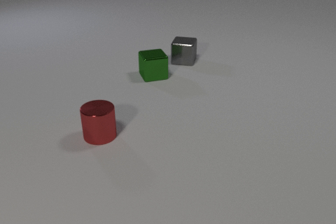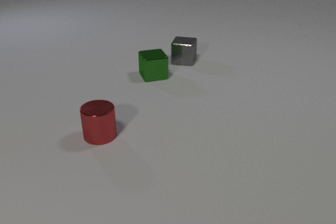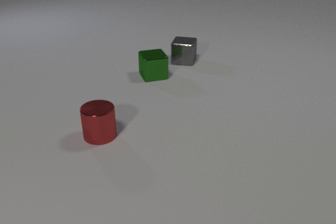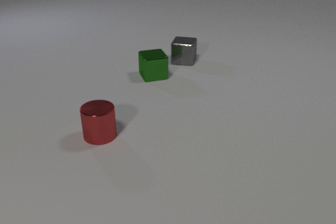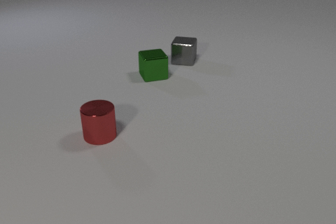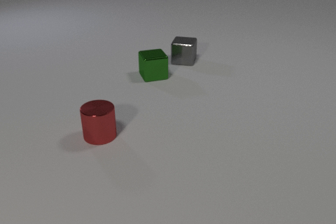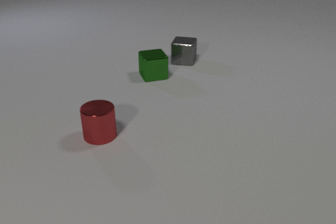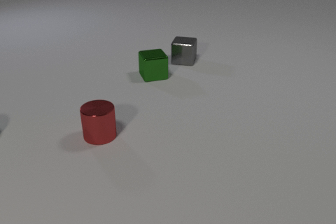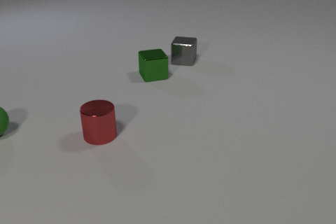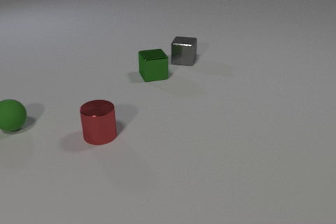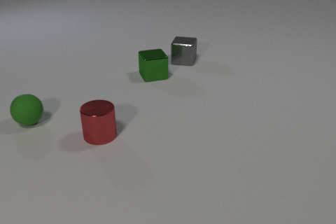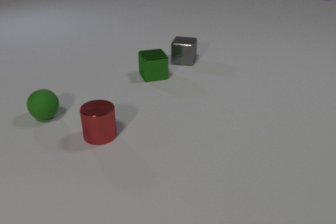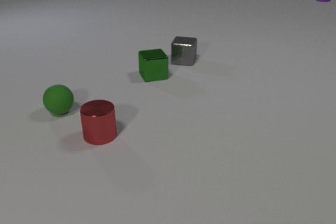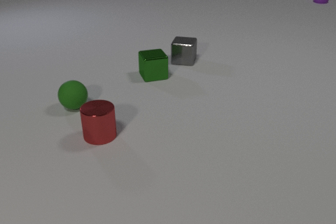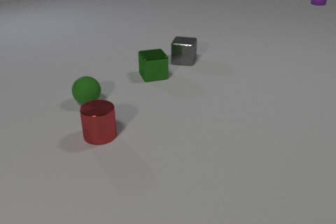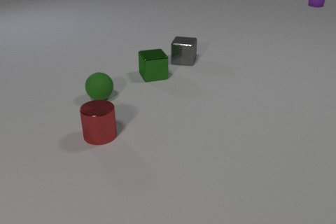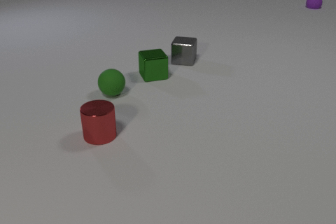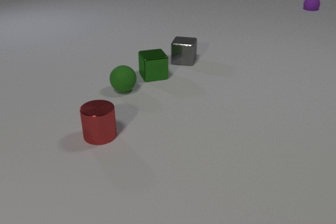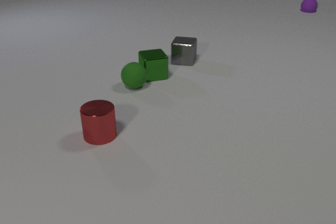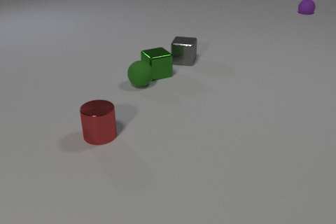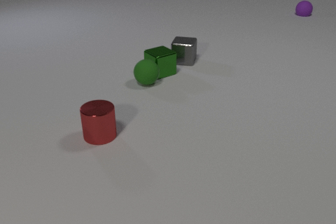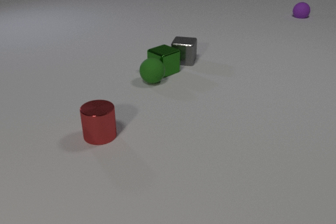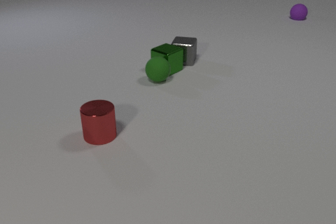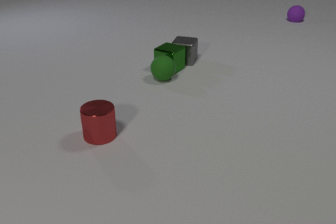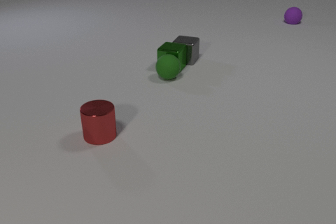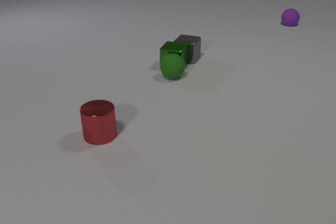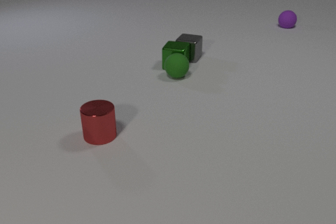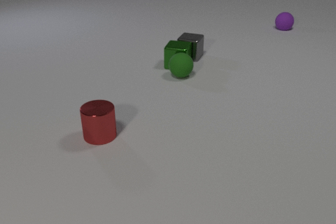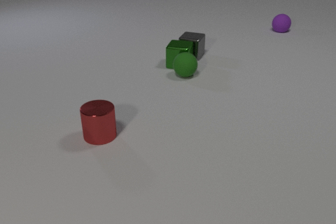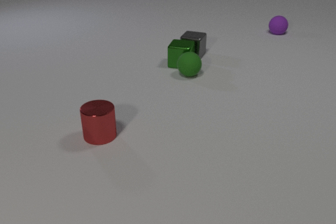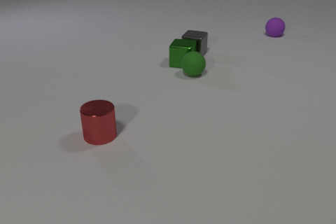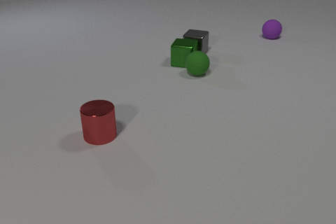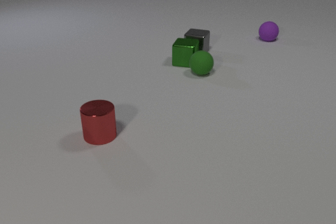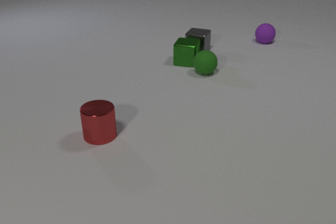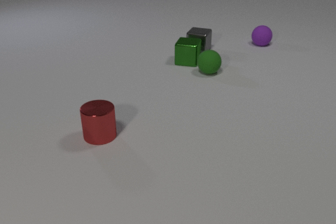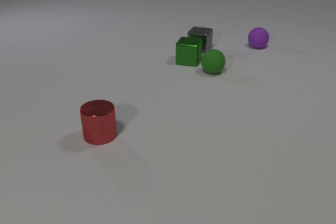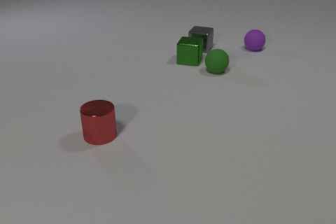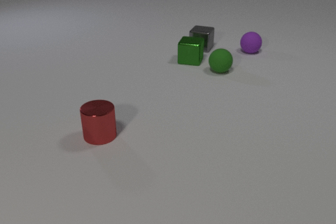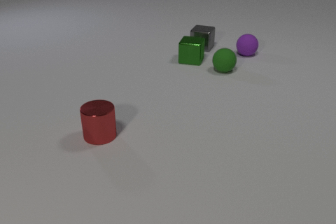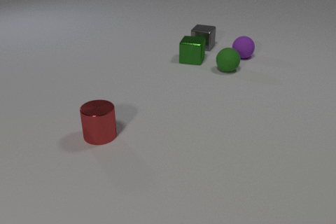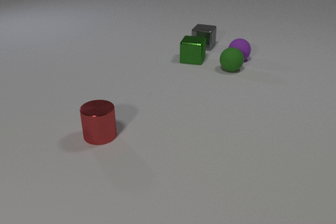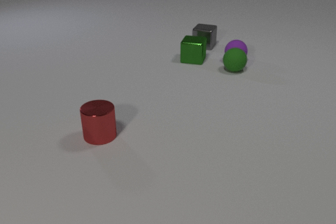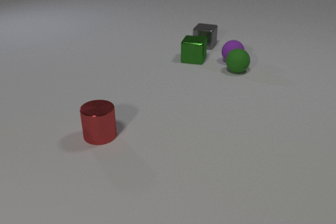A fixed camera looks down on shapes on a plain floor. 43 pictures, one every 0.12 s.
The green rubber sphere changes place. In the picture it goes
to the right.
The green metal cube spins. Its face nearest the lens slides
to the right.
0.00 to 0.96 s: The green rubber sphere comes in at the left edge.
0.96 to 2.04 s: The green rubber sphere rolls to the right and away from the camera. The purple rubber sphere comes in at the top edge, rolls toward the camera.
2.04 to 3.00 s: The green rubber sphere rolls to the right and away from the camera. The green metal cube slides away from the camera and to the right, spins so that its near face slides to the right, counterclockwise seen from above. The purple rubber sphere rolls toward the camera. The gray metal cube slides away from the camera. The green rubber sphere and the green metal cube collide. The green metal cube and the gray metal cube collide.
3.00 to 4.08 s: The green rubber sphere rolls to the right. The green metal cube slides away from the camera and to the right. The purple rubber sphere rolls toward the camera. The gray metal cube slides away from the camera and to the right.
4.08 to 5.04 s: The green rubber sphere rolls to the right. The green metal cube slides away from the camera and to the right. The purple rubber sphere rolls toward the camera and to the left. The gray metal cube slides away from the camera and to the right. The green rubber sphere and the purple rubber sphere collide.
How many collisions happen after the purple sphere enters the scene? 3.
What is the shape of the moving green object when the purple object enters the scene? sphere.
What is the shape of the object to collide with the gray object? cube.
